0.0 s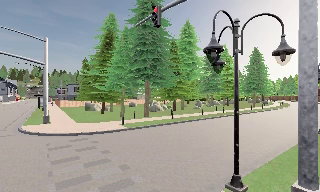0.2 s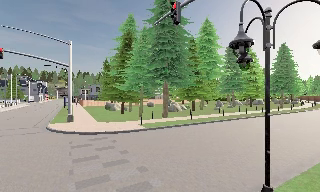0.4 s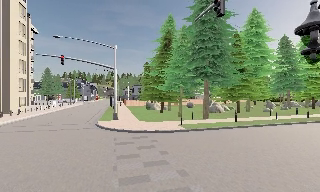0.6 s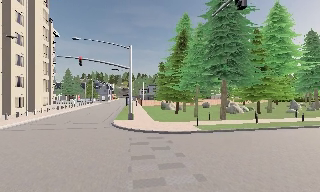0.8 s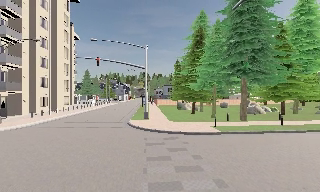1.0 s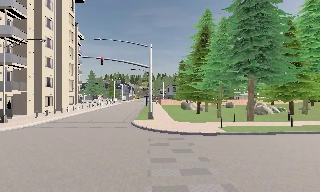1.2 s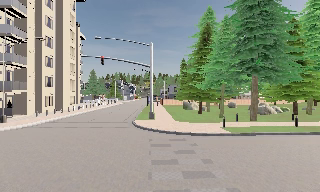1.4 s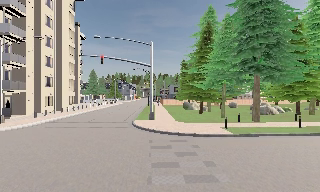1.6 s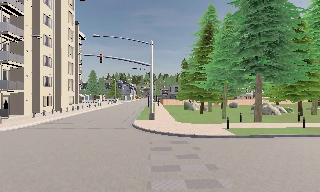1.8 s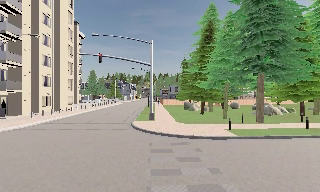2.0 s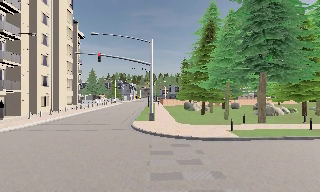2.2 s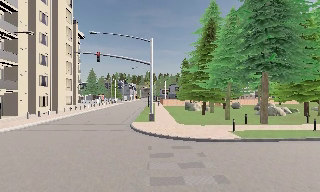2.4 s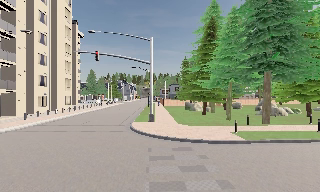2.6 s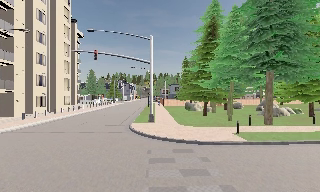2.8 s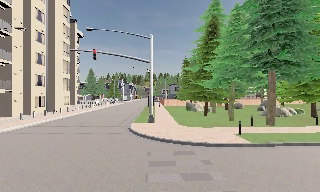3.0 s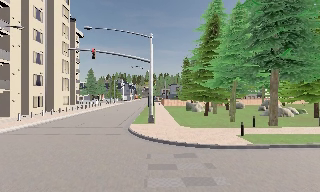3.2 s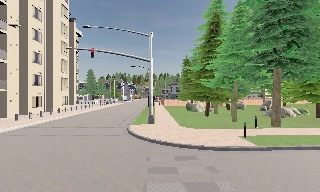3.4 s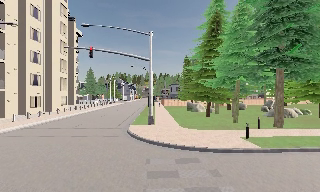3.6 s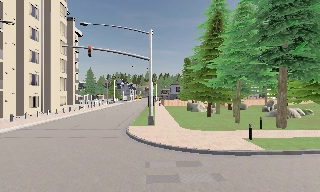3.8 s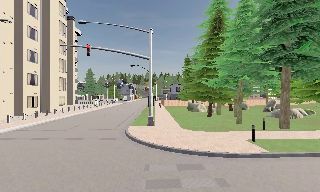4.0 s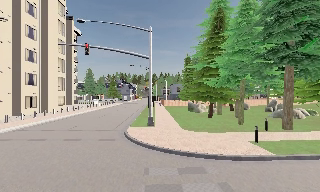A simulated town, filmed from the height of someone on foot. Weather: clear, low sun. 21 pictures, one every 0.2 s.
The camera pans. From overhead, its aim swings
counterclockwise.
The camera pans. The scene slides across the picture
to the right.
0.0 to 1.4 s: The scene slides to the right, as the camera pans about 35 degrees to its left. It travels forward, about 2 m.
1.4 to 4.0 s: The camera travels forward, about 3.5 m, so what stands in front looms larger.
The film runs forward here.
